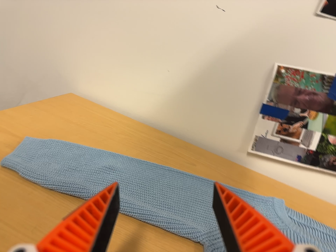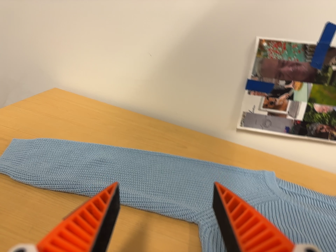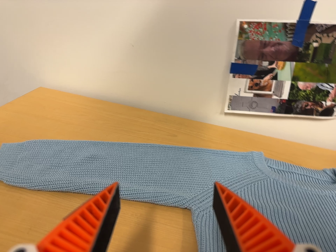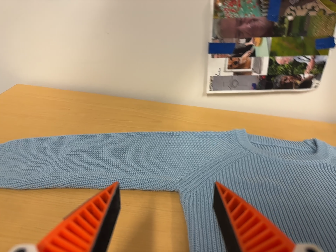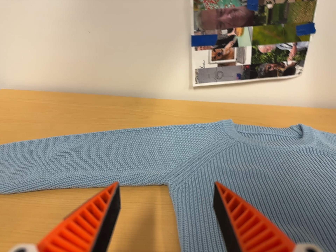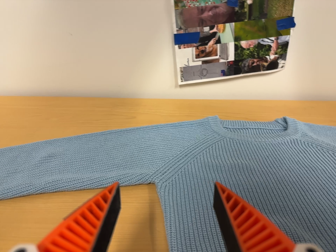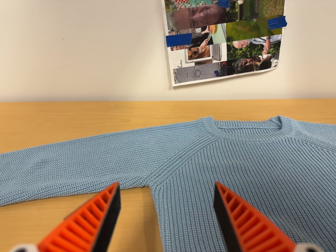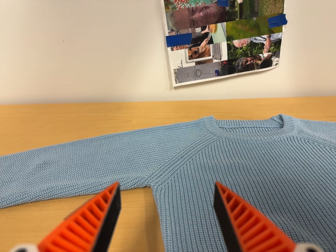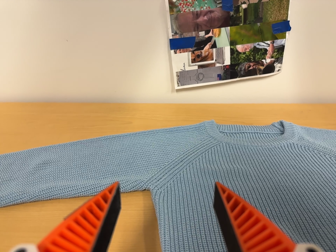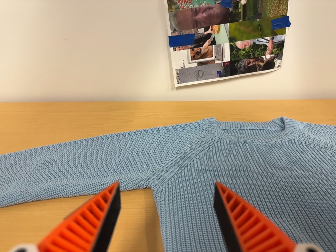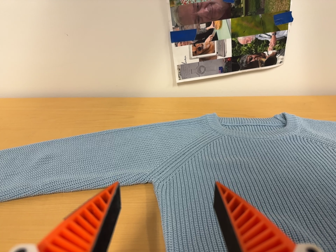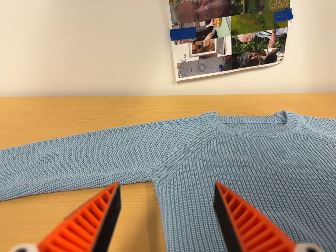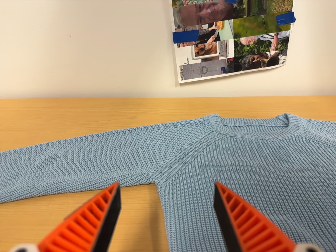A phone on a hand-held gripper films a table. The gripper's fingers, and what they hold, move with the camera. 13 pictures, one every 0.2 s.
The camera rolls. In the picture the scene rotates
counterclockwise.
0.0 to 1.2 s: The camera travels to its right, about 7 cm, so close, fixed things drift to the left. Its aim tips toward the bottom of its view by about 10 degrees, and the scene shifts upward. It rolls about its line of sight by about 25 degrees, and the scene rotates counterclockwise.
1.2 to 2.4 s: The camera keeps its place and its aim.
The film runs forward here.
